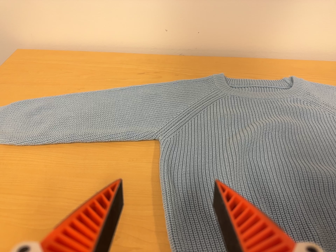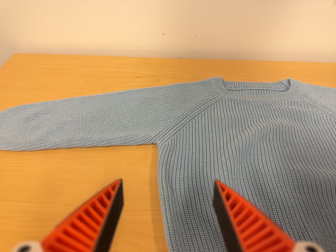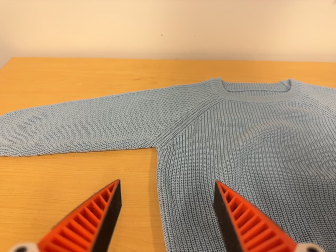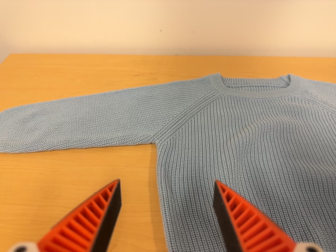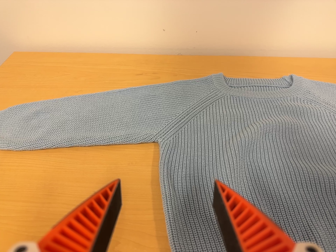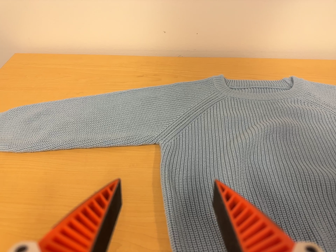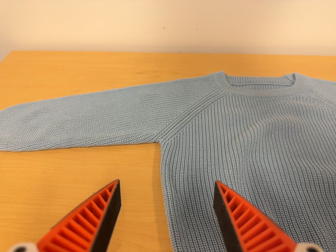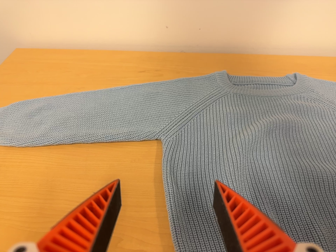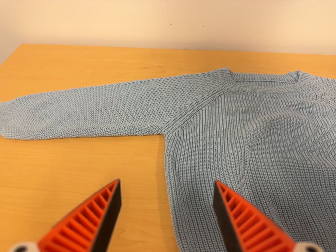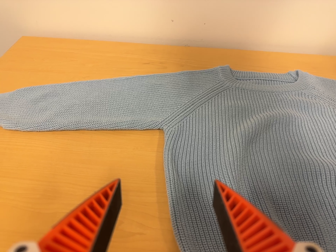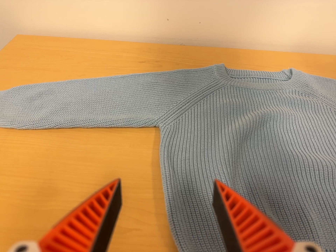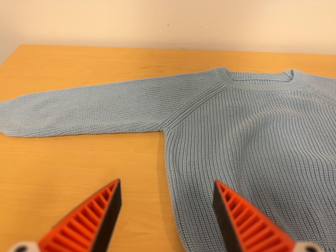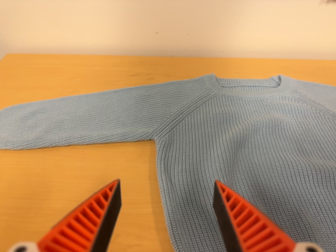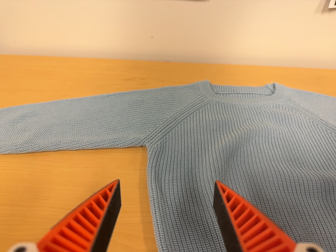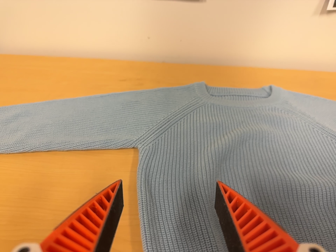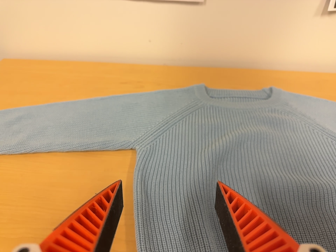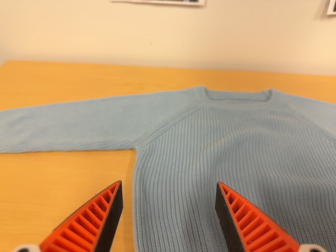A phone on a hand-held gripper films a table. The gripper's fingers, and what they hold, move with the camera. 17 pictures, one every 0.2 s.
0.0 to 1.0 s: The camera keeps its place and its aim.
1.0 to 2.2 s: The camera shifts only a little, or ends up much as it began.
2.2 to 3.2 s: The camera travels to its right, about 5 cm, so close, fixed things drift to the left.
The film runs backward here.
